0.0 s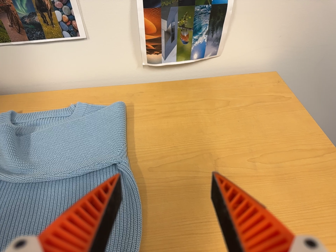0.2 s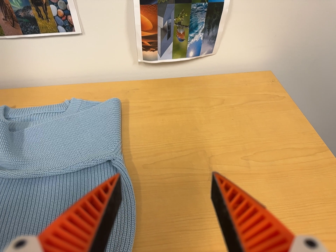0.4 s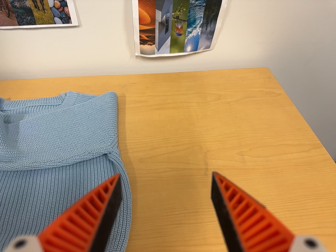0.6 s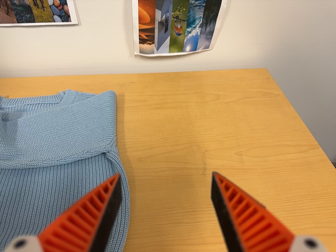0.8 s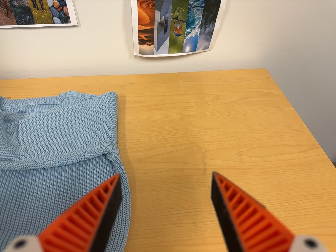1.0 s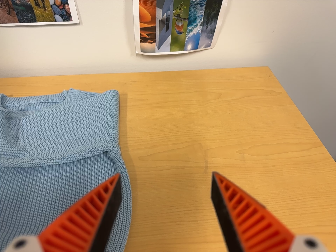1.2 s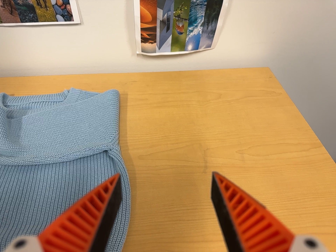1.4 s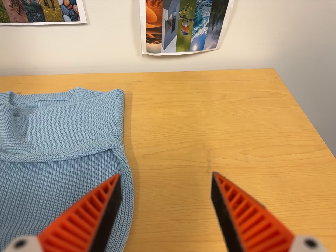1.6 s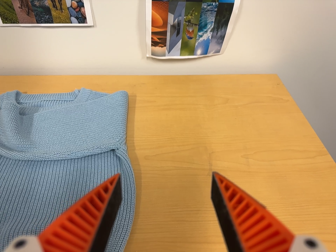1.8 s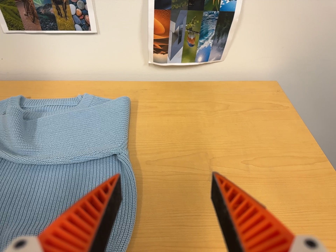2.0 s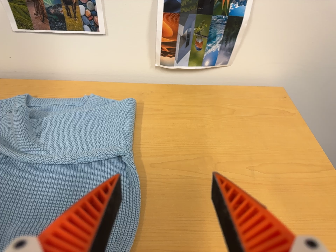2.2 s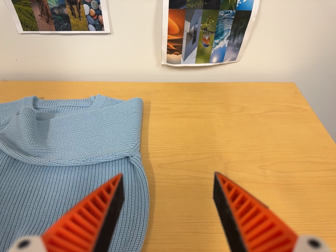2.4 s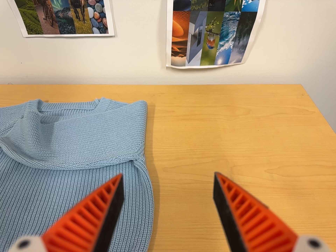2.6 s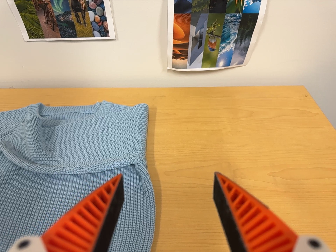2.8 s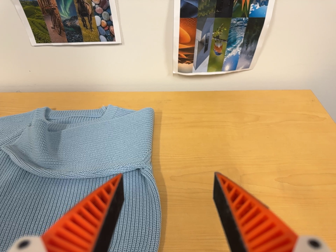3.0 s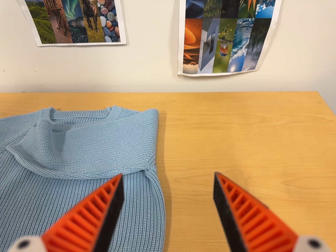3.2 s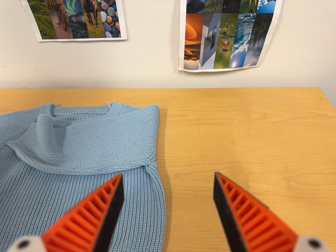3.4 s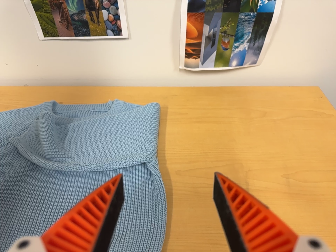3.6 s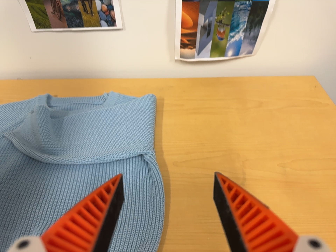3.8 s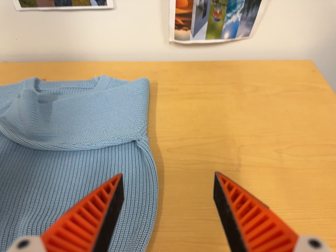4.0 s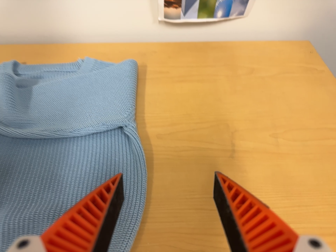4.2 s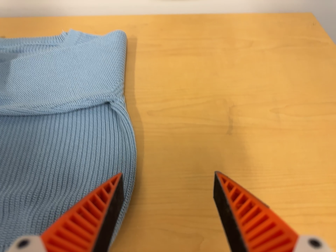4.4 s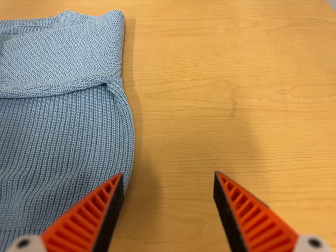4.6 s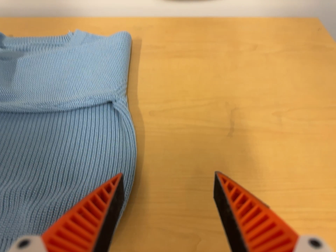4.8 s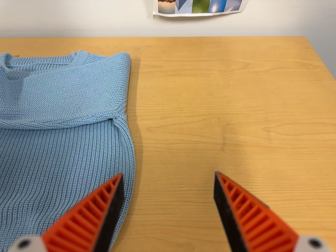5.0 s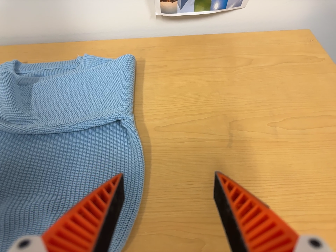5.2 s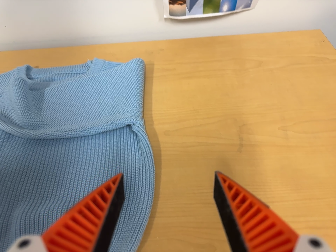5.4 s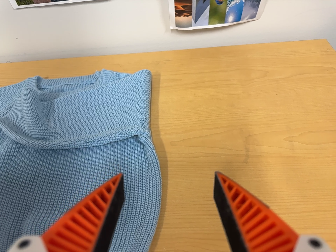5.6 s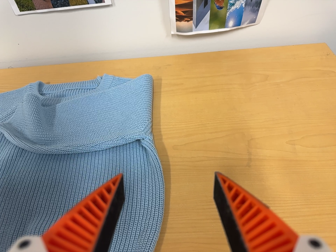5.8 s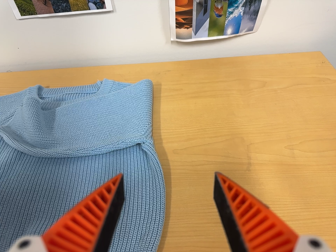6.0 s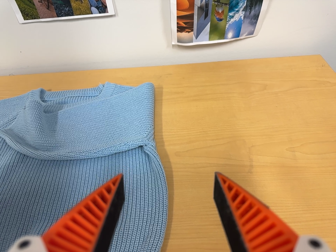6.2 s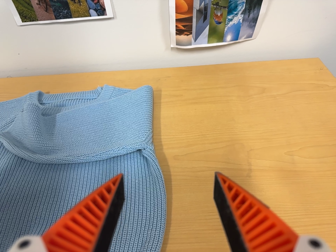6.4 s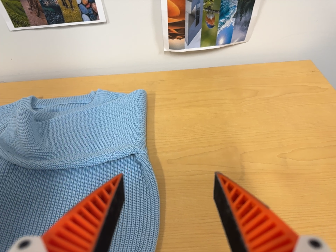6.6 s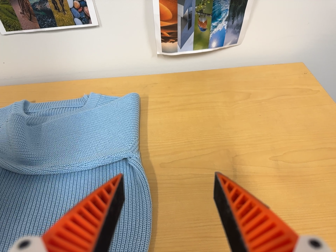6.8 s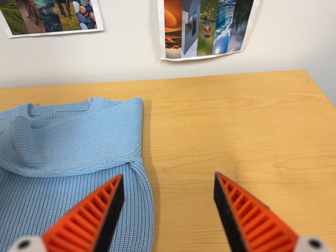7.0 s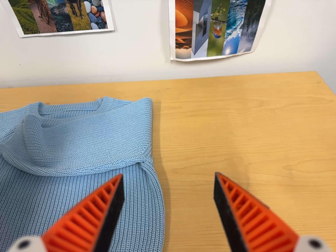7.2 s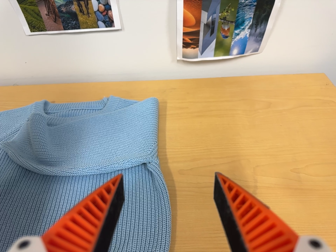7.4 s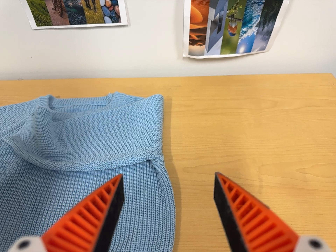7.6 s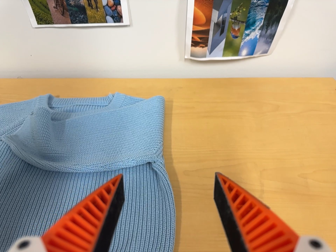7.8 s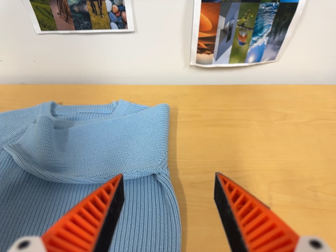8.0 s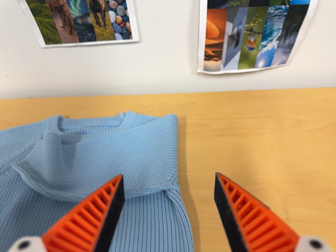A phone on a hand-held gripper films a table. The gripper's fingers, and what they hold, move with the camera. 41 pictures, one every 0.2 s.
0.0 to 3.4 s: The camera shifts only a little, or ends up much as it began.
3.4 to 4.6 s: The camera travels forward, about 10 cm, so what stands in front looms larger. Its aim tips toward the bottom of its view by about 10 degrees, and the scene shifts upward.
4.6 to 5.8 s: The camera travels backward, about 6 cm, so what stands in front gets smaller.
5.8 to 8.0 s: The camera travels toward the top of its view, about 7 cm, so close, fixed things drift downward.
The film runs backward here.
